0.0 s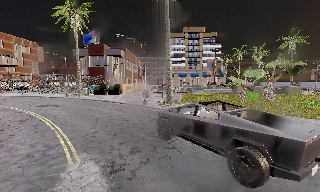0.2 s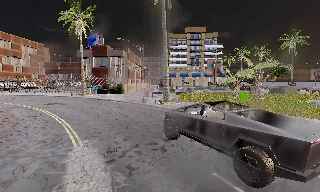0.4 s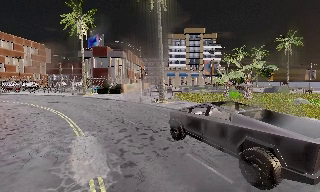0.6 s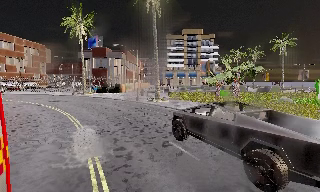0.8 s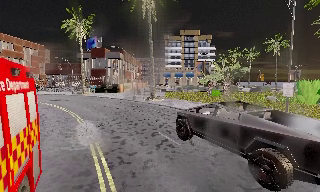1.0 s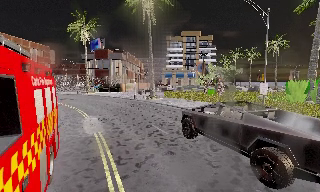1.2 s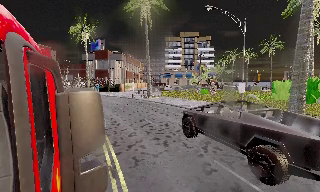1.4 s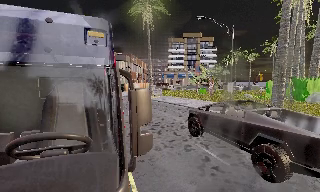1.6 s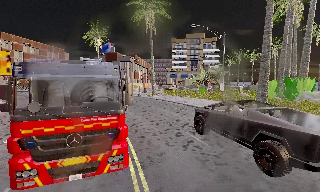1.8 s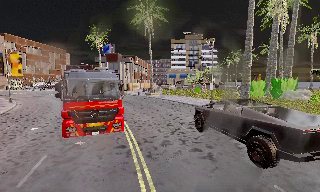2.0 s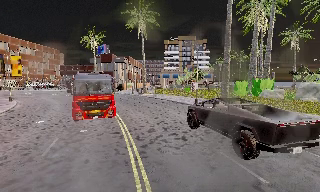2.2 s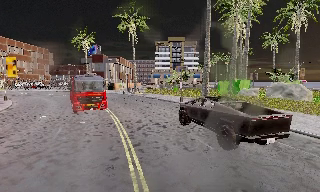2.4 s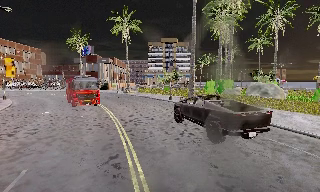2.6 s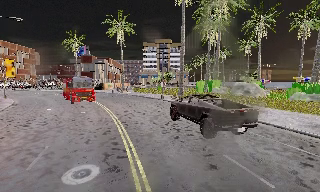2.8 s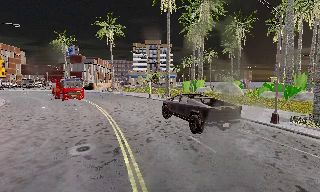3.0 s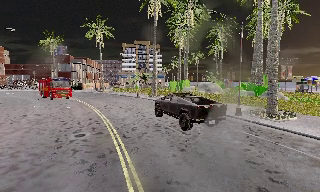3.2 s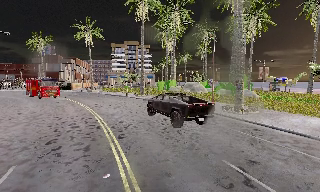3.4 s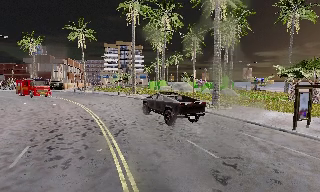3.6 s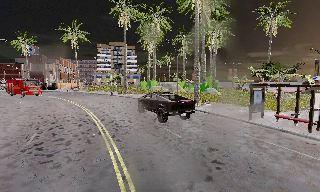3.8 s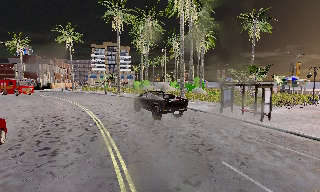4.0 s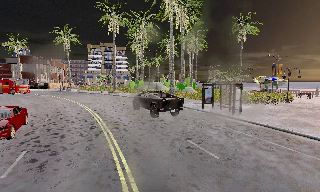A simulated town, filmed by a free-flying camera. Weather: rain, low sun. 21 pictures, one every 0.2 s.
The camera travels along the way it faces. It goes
backward.
0.0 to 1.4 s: The camera travels backward and to its right, about 11 m, so what stands in front gets smaller.
1.4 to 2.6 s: The camera travels backward, about 13 m, so what stands in front gets smaller.
2.6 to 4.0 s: The camera swings to its right by about 20 degrees, and the scene slides to the left. It travels backward, about 15 m, so what stands in front gets smaller.
The film runs backward here.
